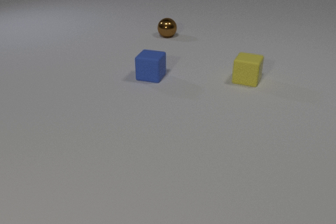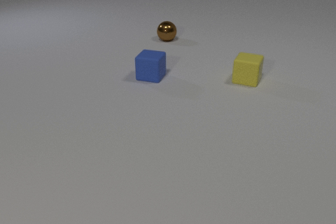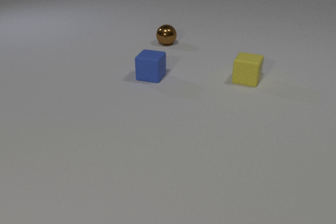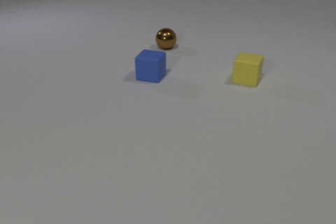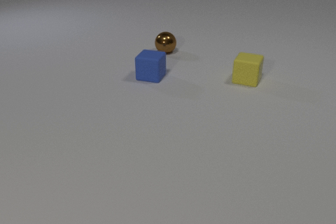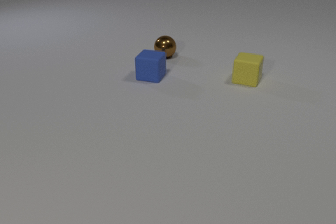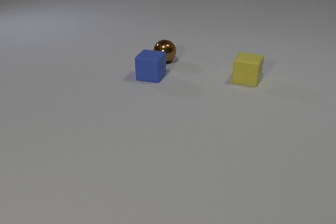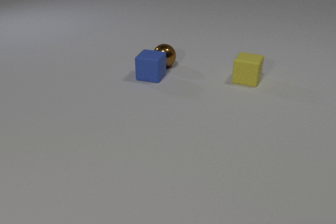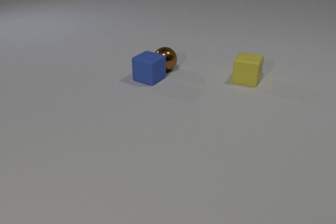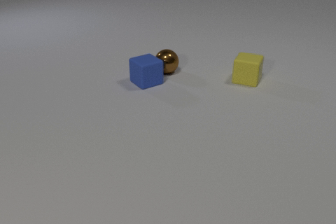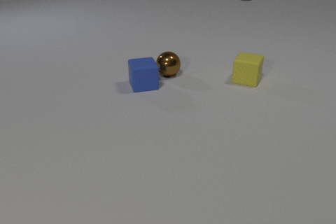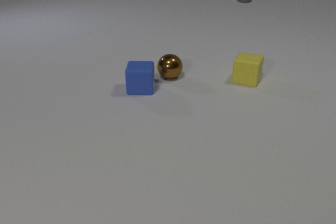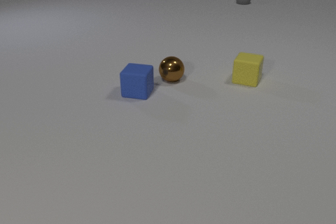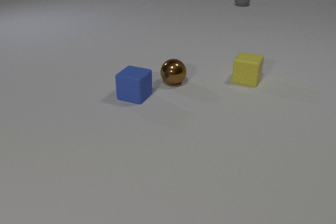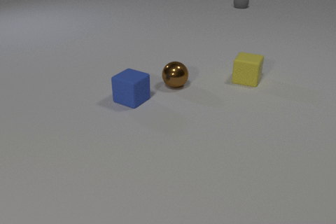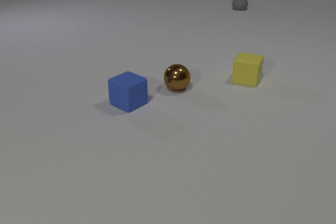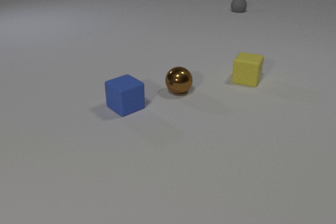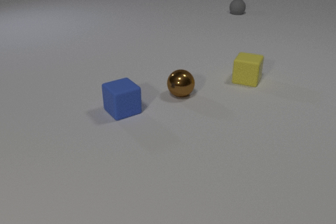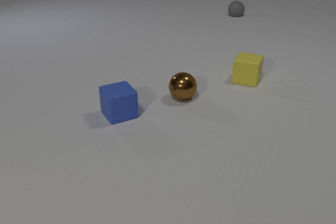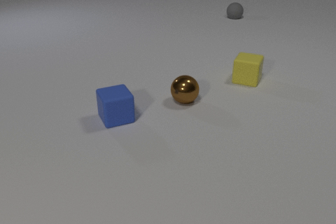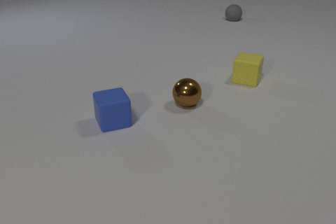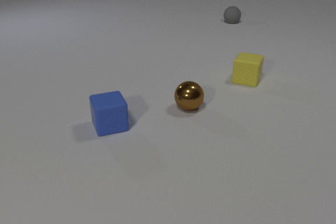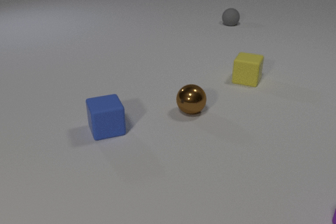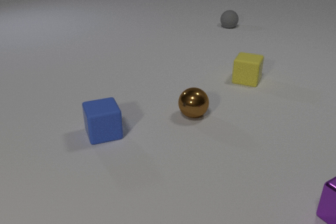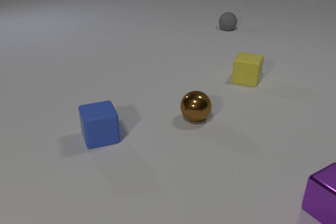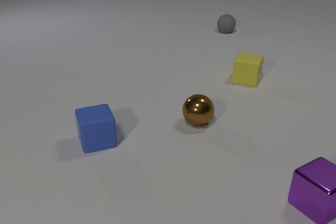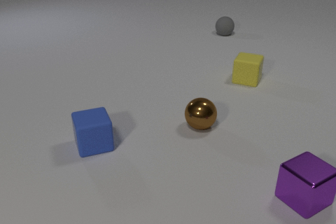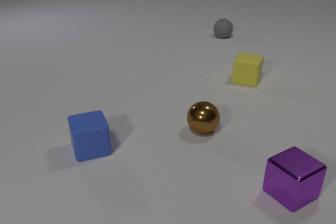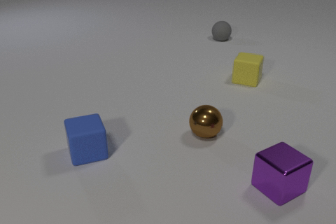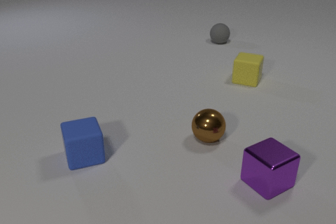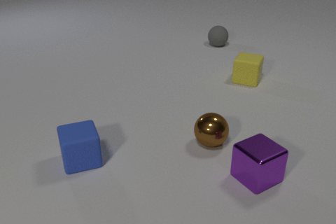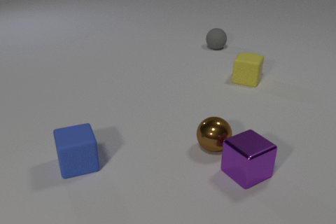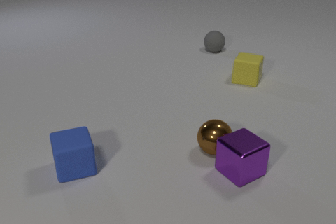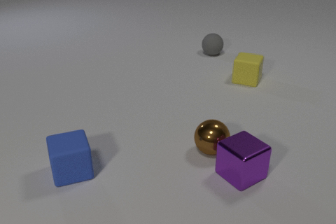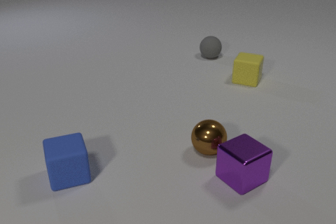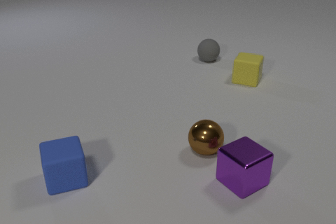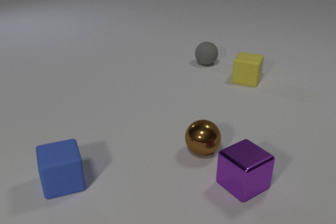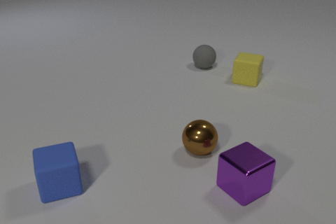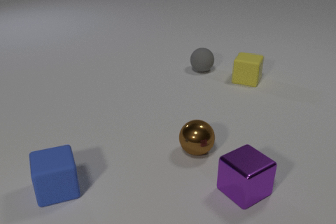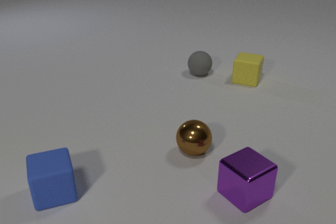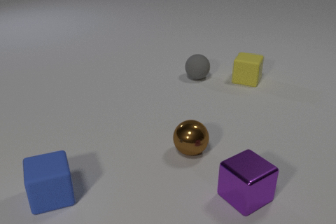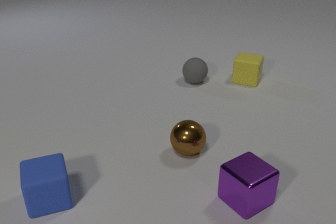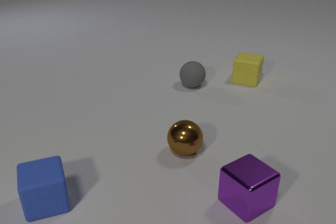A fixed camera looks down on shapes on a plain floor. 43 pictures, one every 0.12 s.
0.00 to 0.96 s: The brown metal sphere rolls toward the camera. The brown metal sphere and the blue rubber cube collide.
0.96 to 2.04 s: The brown metal sphere rolls toward the camera. The blue rubber cube slides toward the camera, spins so that its near face slides to the left, clockwise seen from above. The gray rubber sphere comes in at the top edge, rolls toward the camera.
2.04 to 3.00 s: The brown metal sphere rolls toward the camera. The blue rubber cube slides toward the camera and to the left. The purple metal cube comes in at the right edge, slides to the left. The gray rubber sphere rolls toward the camera.
3.00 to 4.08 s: The brown metal sphere rolls toward the camera. The blue rubber cube slides toward the camera and to the left. The purple metal cube slides to the left. The gray rubber sphere rolls toward the camera. The brown metal sphere and the purple metal cube collide.
4.08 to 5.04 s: The brown metal sphere rolls to the left. The blue rubber cube slides toward the camera and to the left. The purple metal cube slides toward the camera. The gray rubber sphere rolls toward the camera.
Are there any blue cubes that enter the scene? no.
Are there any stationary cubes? yes.
How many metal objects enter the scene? 1.
